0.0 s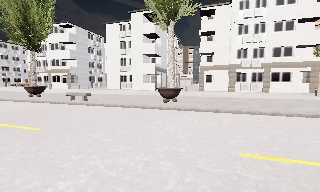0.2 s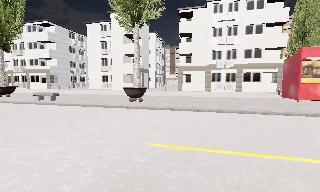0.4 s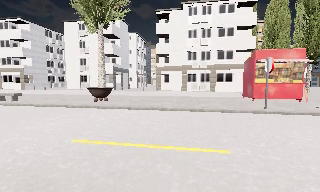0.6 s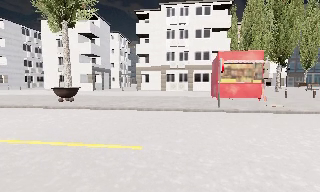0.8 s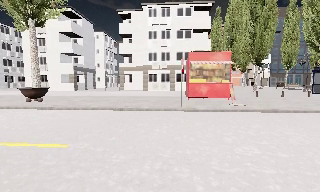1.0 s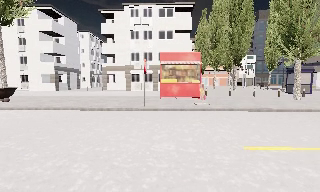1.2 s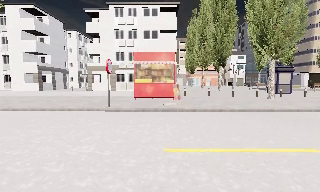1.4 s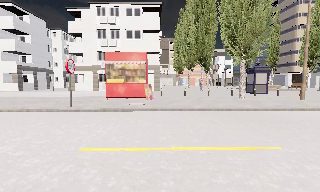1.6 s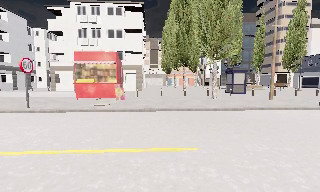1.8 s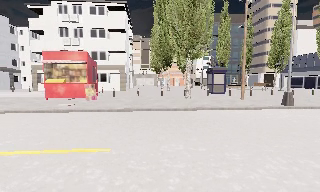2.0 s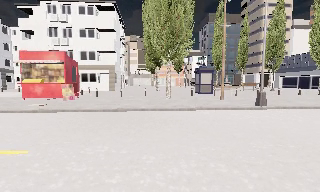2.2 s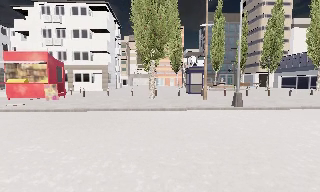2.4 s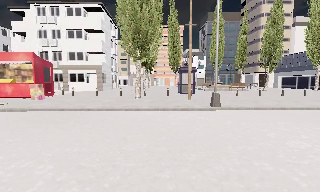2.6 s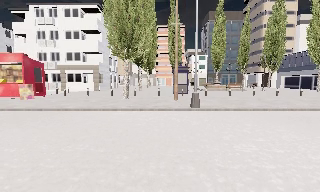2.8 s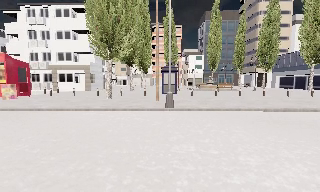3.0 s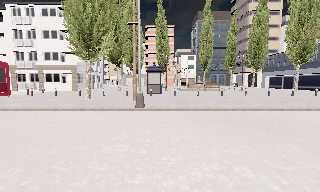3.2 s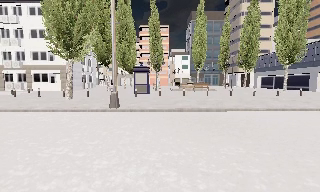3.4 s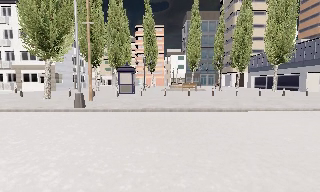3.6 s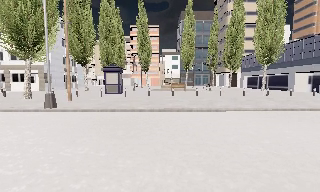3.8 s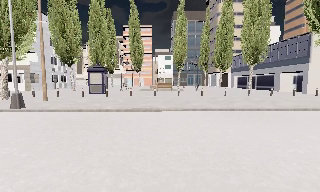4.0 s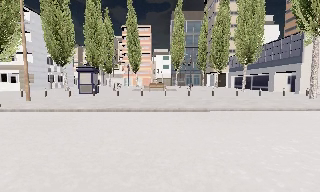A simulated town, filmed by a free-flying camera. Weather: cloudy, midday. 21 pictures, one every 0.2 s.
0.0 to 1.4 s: The scene slides to the left, as the camera pans about 20 degrees to its right. It travels to its right, about 10 m, so close, fixed things drift to the left.
1.4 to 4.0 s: The camera travels to its right, about 18 m, so close, fixed things drift to the left.
The film runs forward here.
